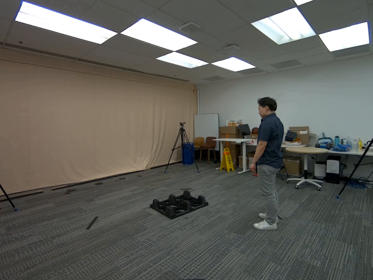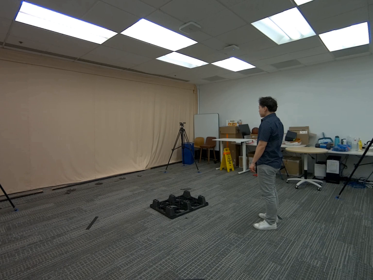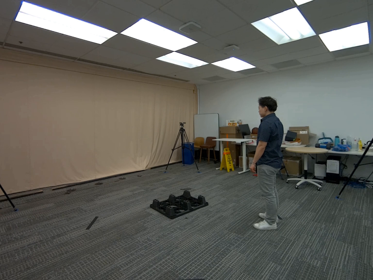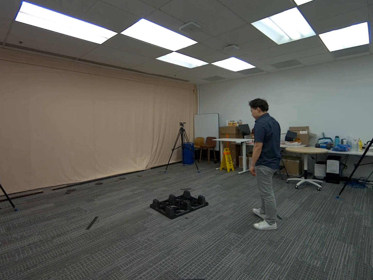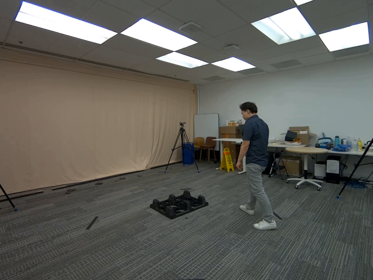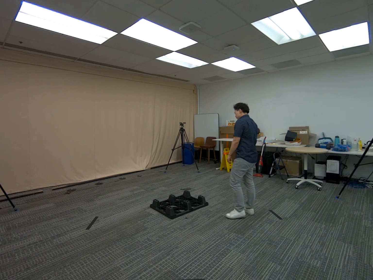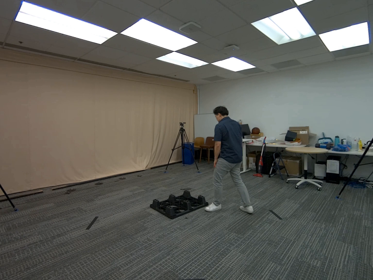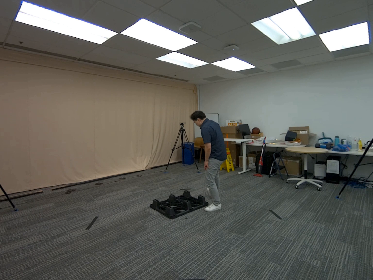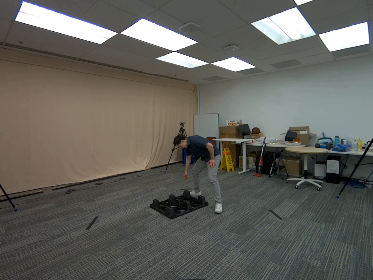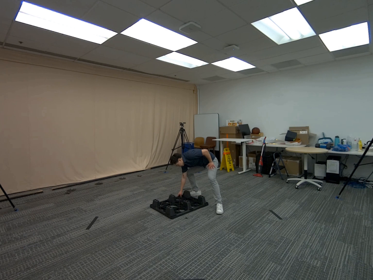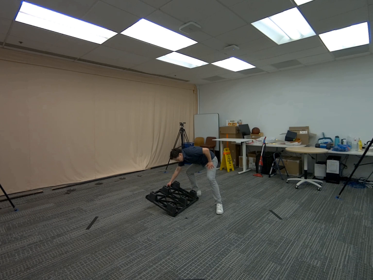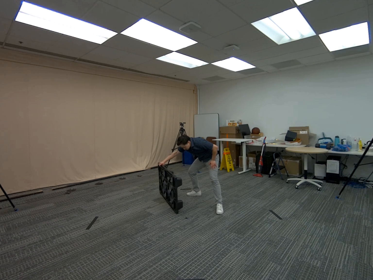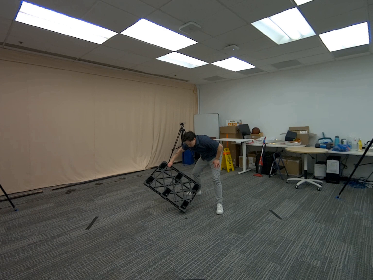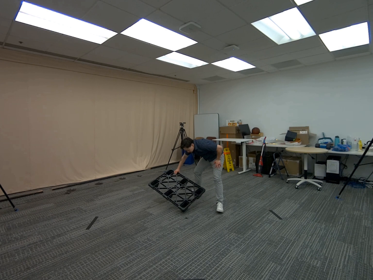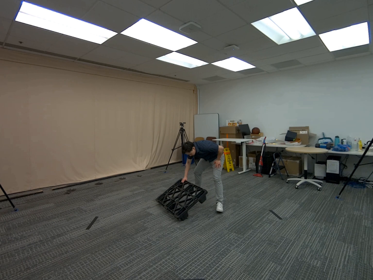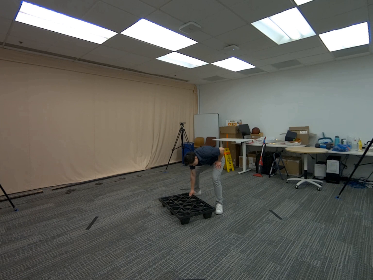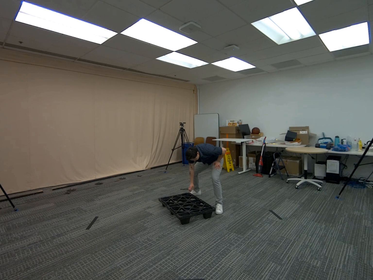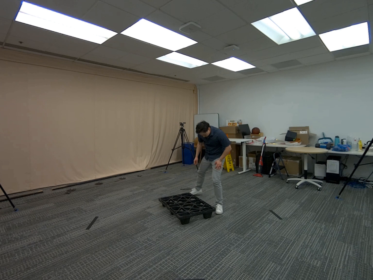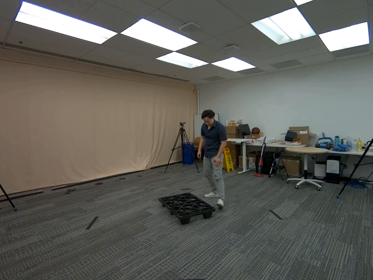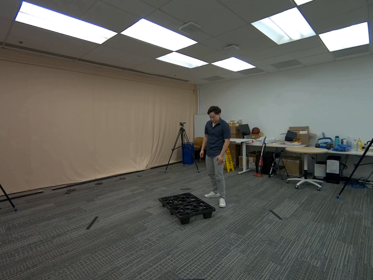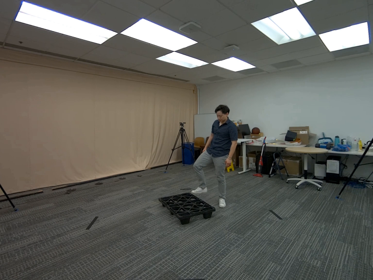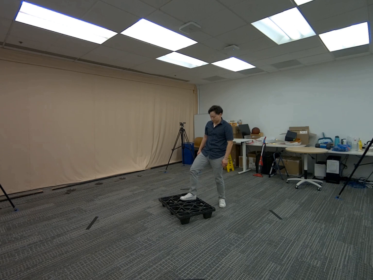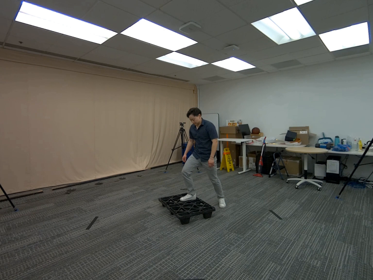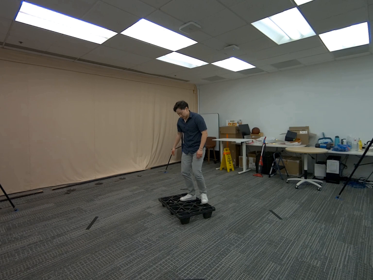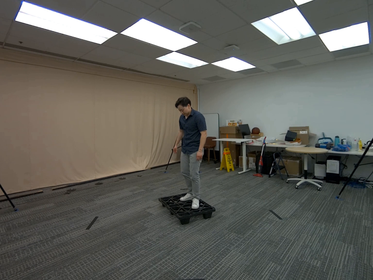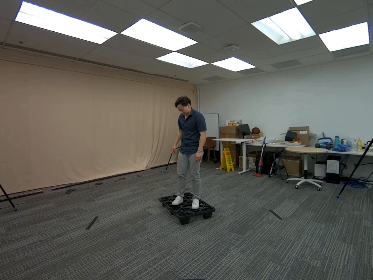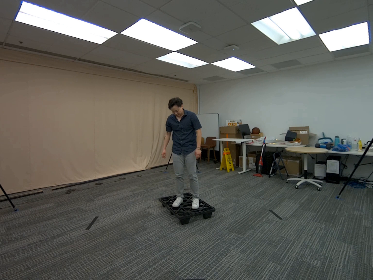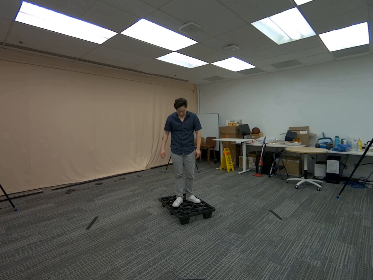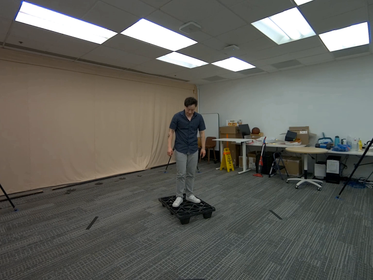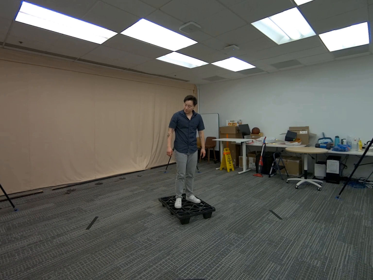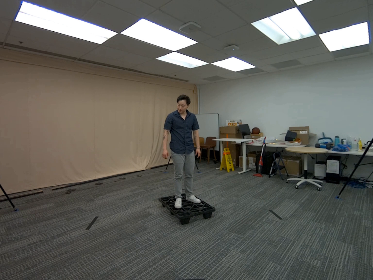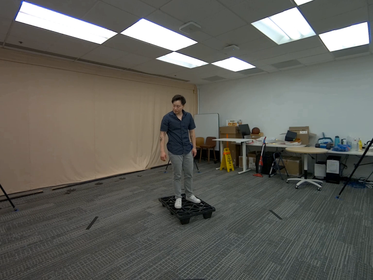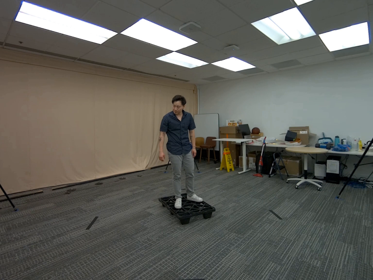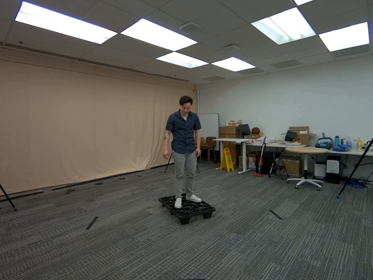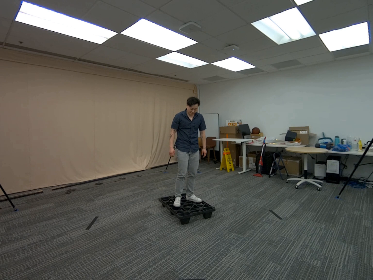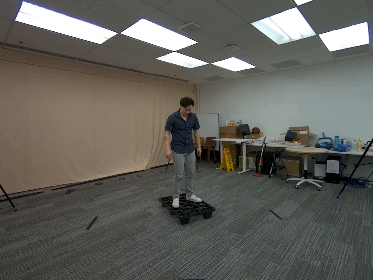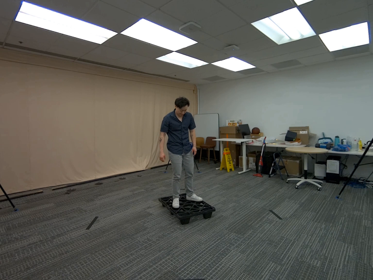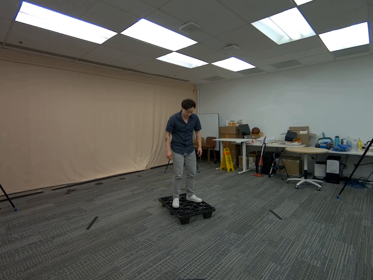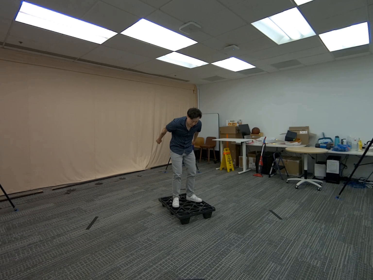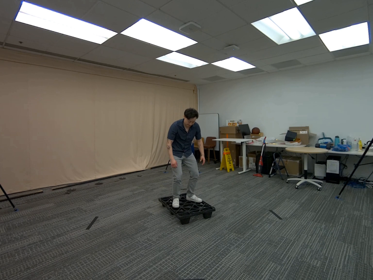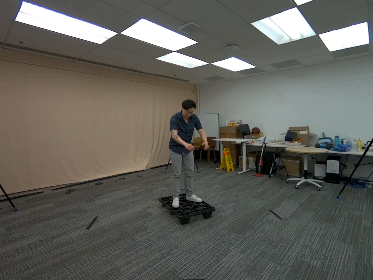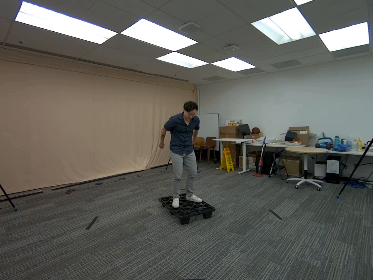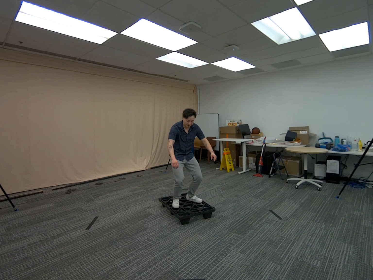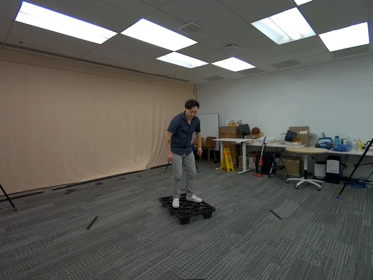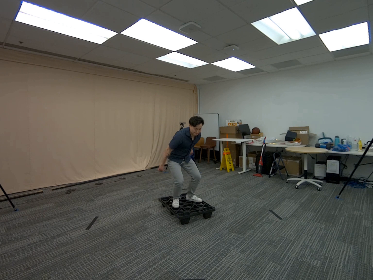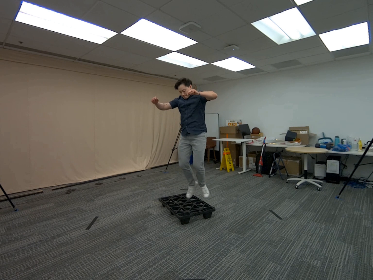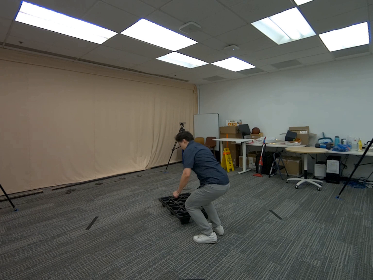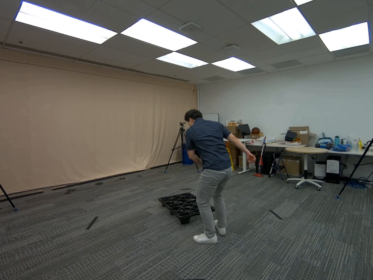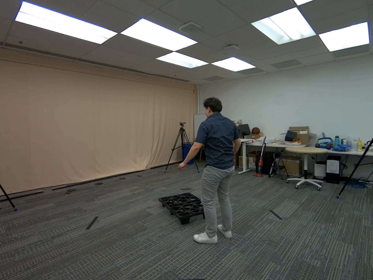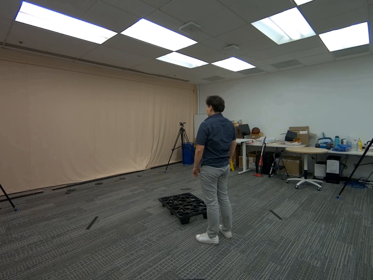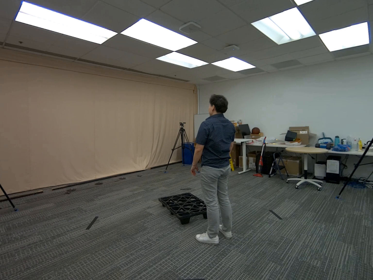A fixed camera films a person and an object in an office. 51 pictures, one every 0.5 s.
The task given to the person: Walk over to the black platfrom on the ground and flip the platfrom over and step onto the platform and jump of the platform using both feet.
